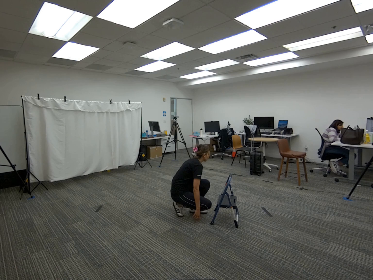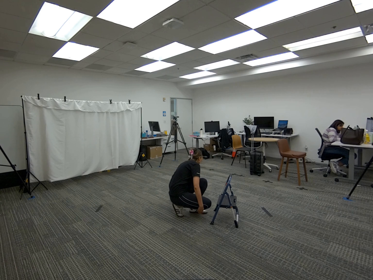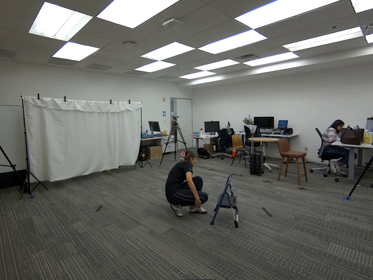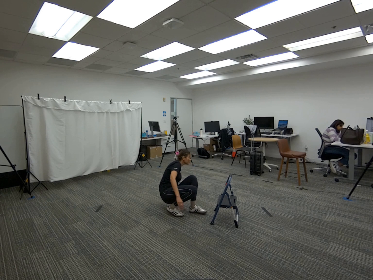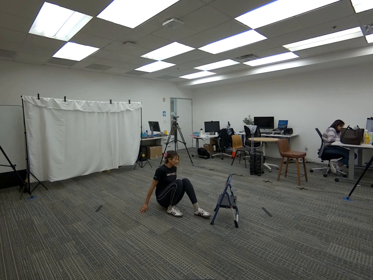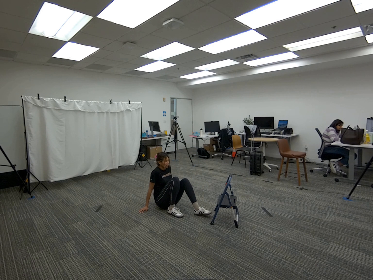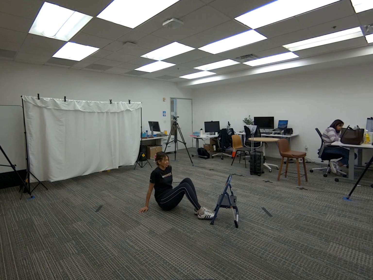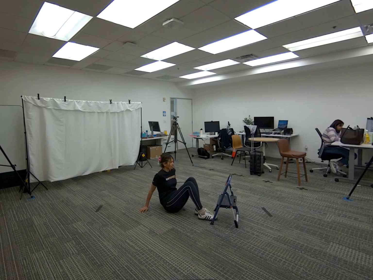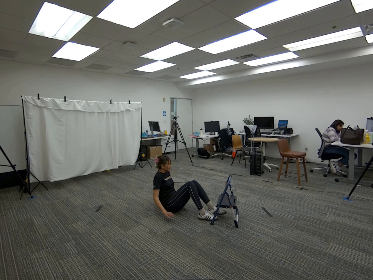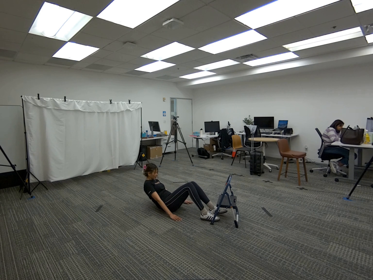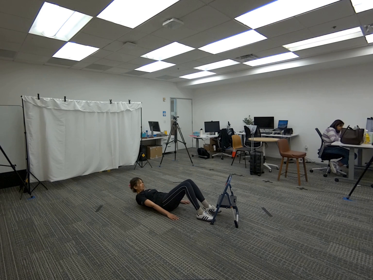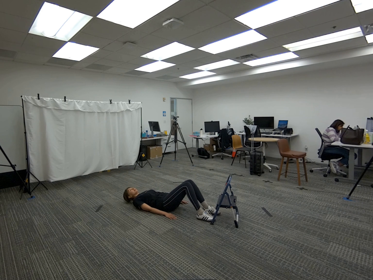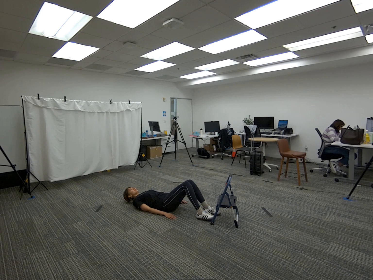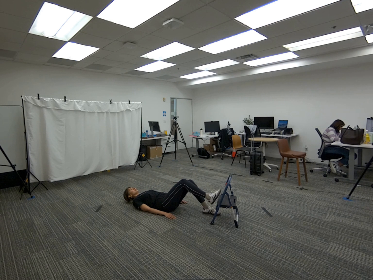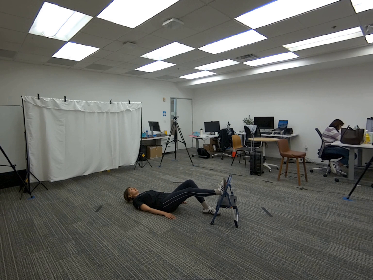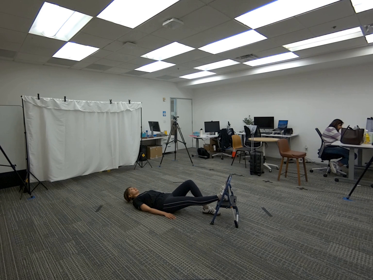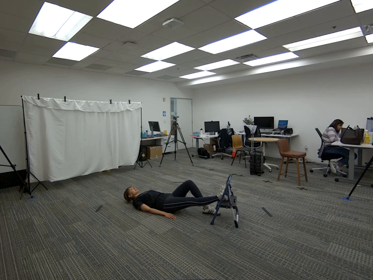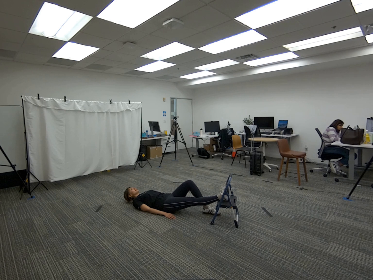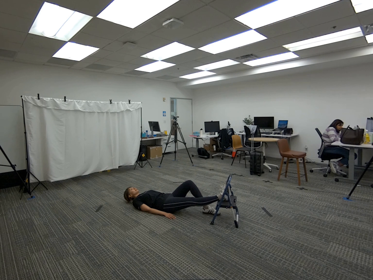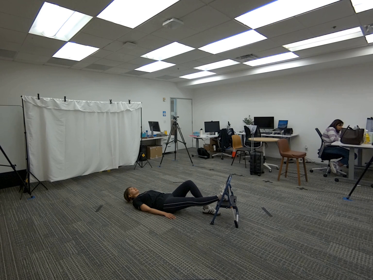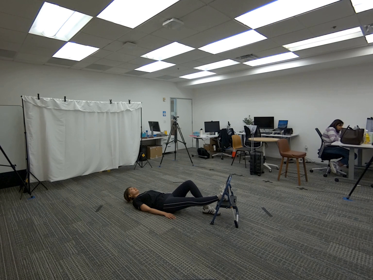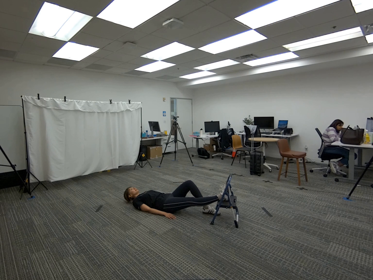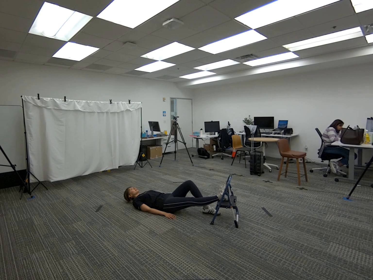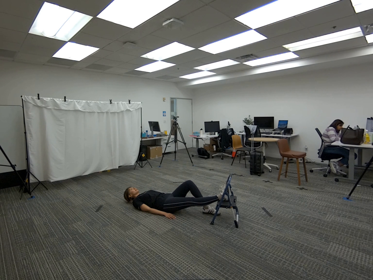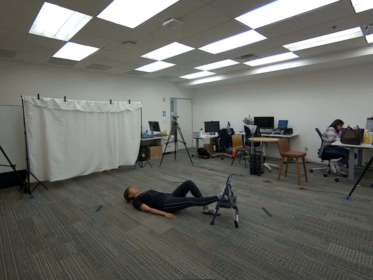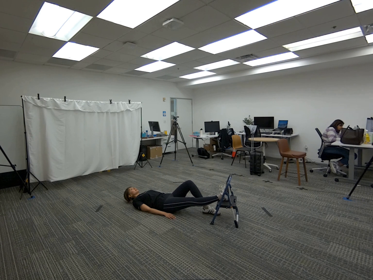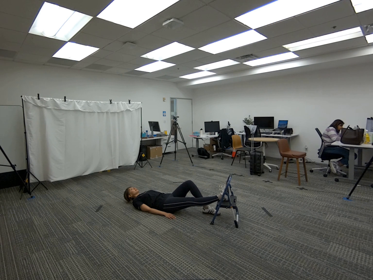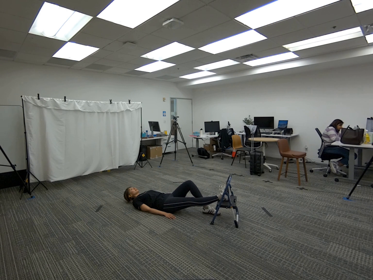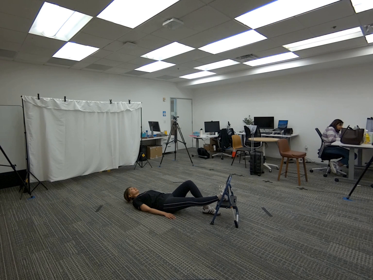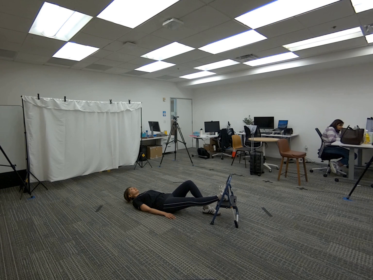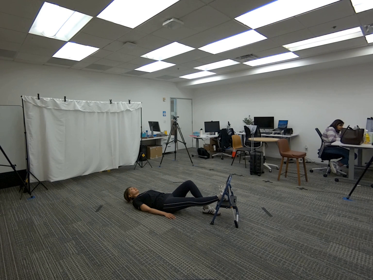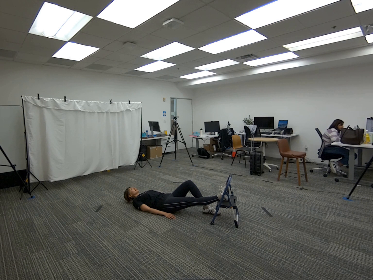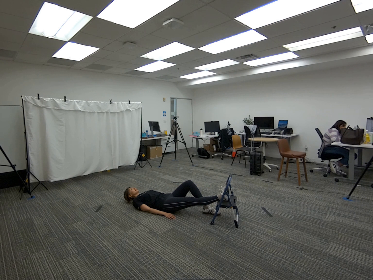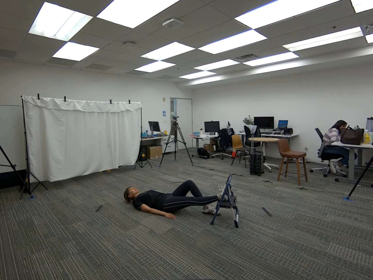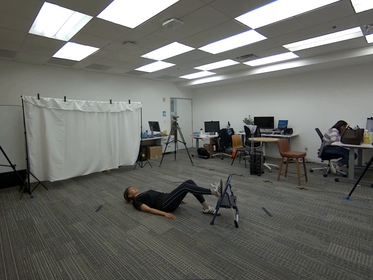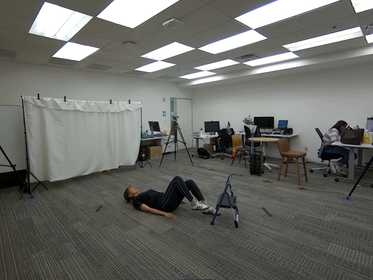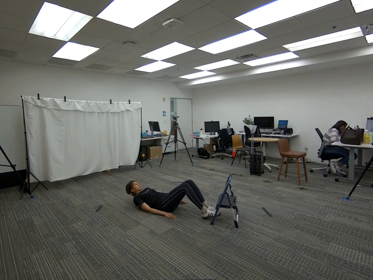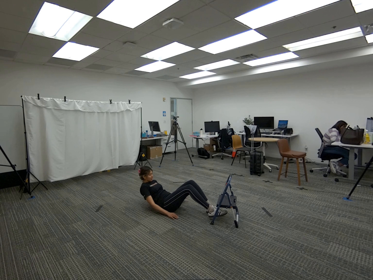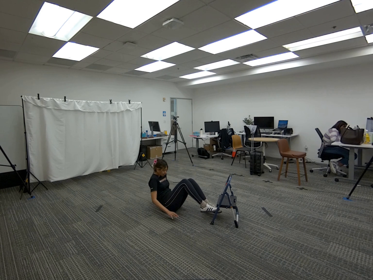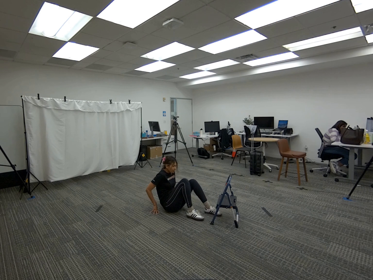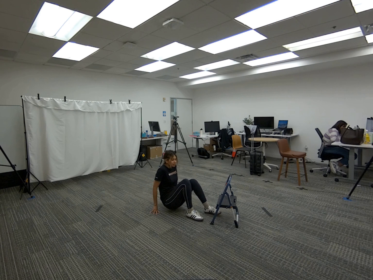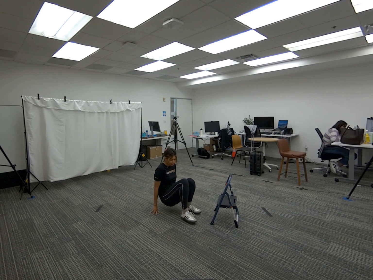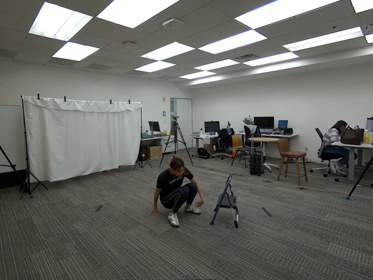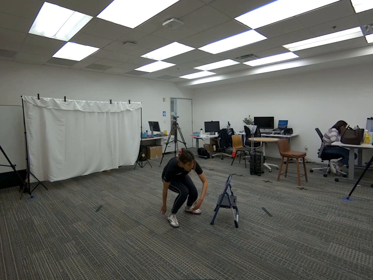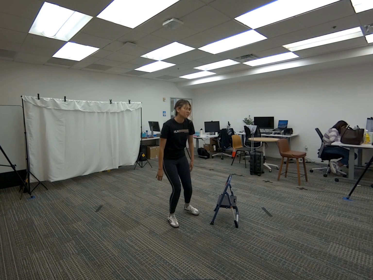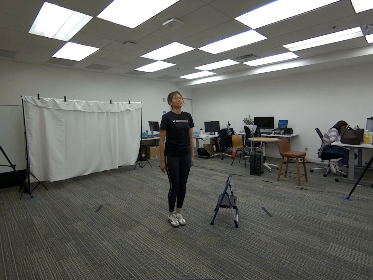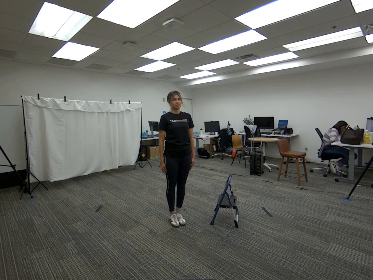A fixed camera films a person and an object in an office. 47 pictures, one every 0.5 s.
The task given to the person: Walk over to the step ladder. Lay down in front of the ladder and rest one foot on the step. Stand up when finished.
